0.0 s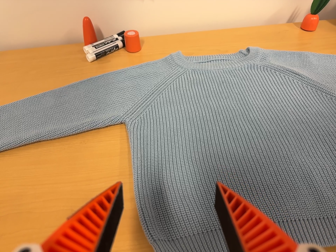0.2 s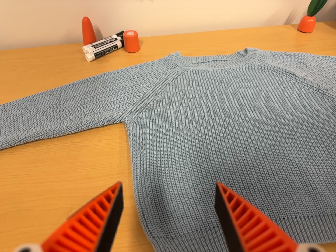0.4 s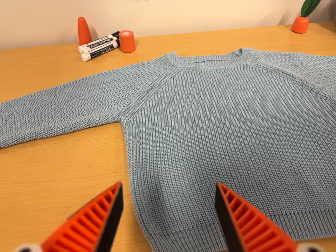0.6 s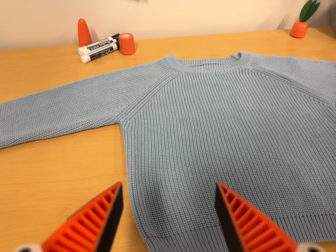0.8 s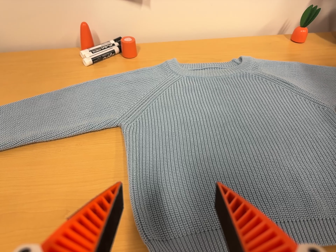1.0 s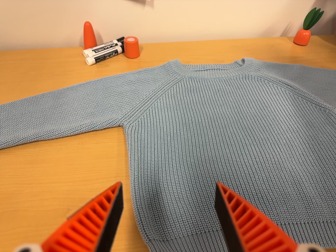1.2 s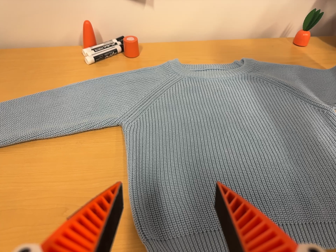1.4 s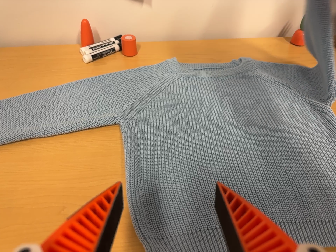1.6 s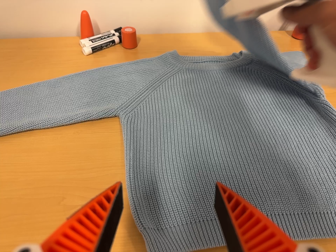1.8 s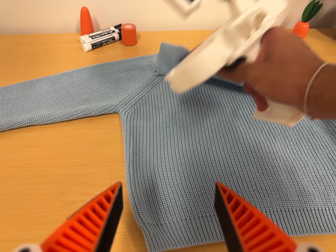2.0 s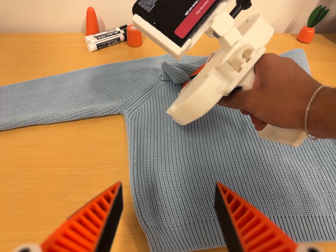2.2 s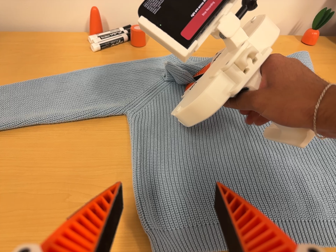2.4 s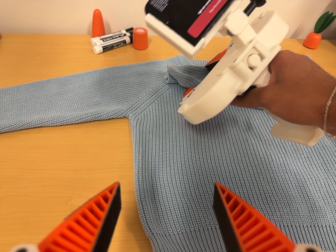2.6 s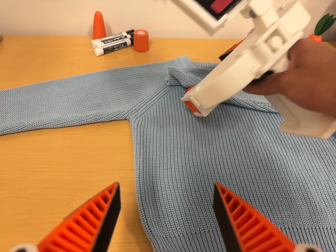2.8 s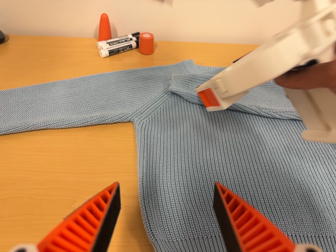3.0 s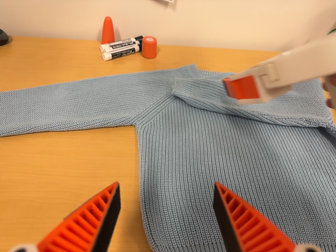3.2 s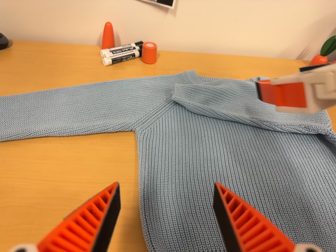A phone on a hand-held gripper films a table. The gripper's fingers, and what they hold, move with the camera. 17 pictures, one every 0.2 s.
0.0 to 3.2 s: The camera rolls about its line of sight by about 10 degrees, and the scene rotates clockwise.
The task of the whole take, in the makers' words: right arm across.
The film runs forward here.
